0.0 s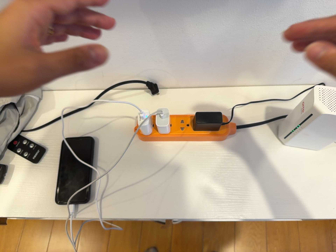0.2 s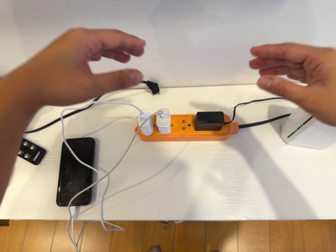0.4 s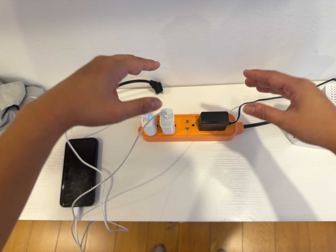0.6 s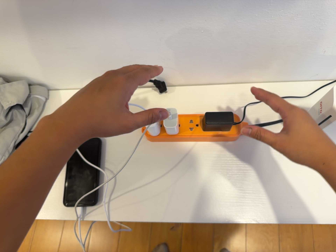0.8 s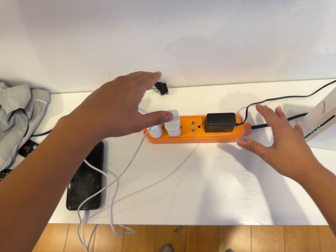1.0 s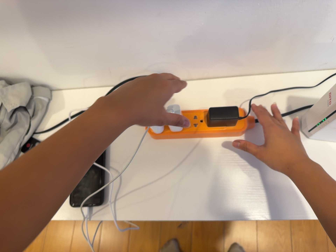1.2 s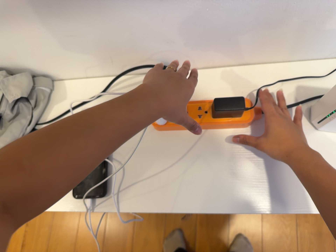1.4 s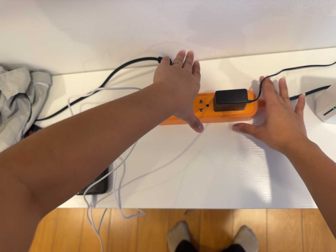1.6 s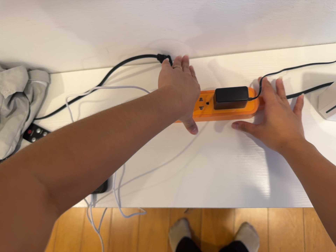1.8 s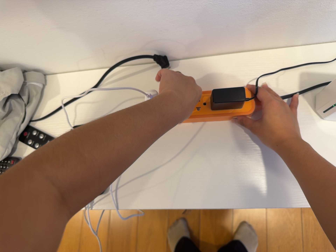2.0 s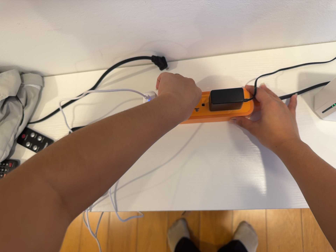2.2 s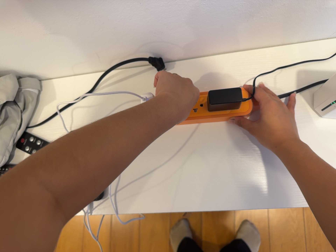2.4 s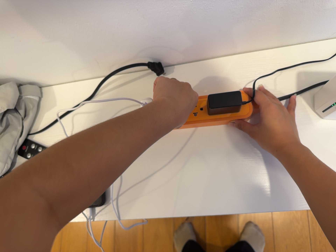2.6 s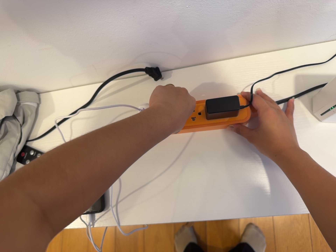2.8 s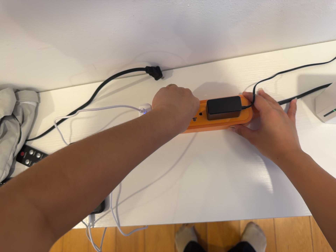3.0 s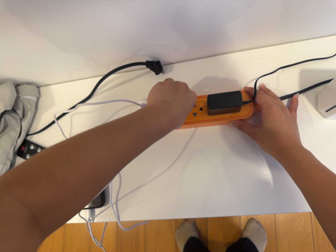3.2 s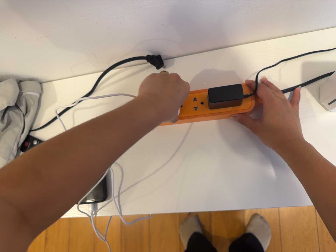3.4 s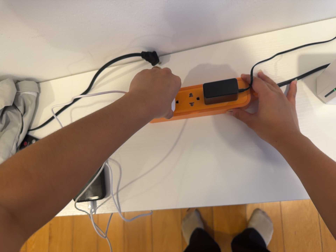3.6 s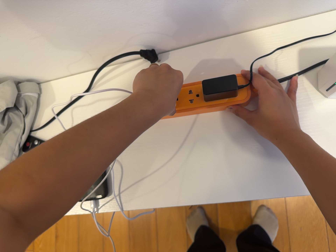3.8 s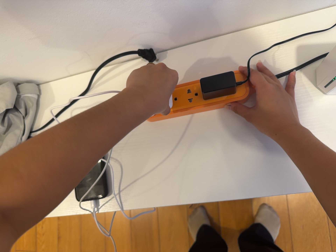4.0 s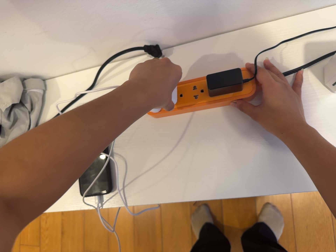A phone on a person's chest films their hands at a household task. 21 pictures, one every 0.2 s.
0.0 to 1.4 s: The camera travels forward, about 7 cm, so what stands in front looms larger.
1.4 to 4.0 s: The camera travels to its right, about 6 cm.
The film runs backward here.
